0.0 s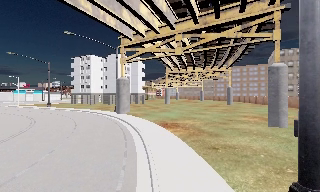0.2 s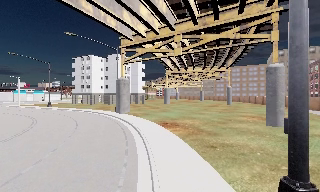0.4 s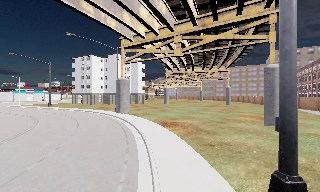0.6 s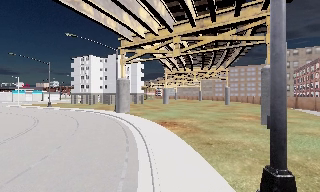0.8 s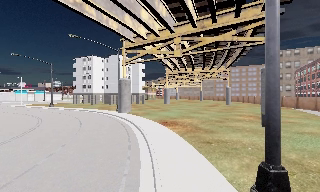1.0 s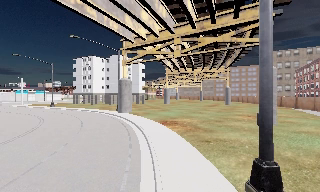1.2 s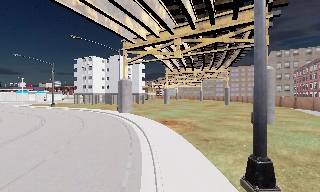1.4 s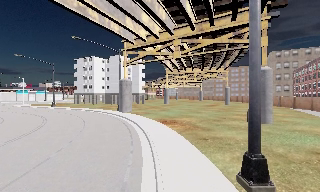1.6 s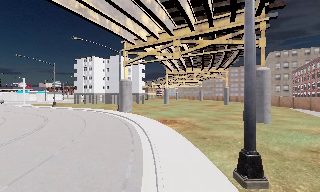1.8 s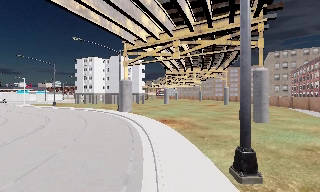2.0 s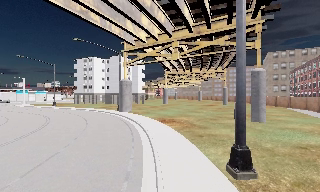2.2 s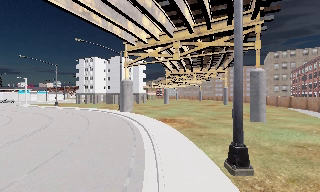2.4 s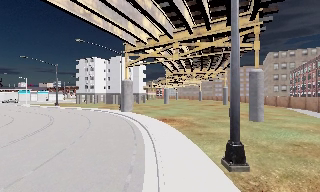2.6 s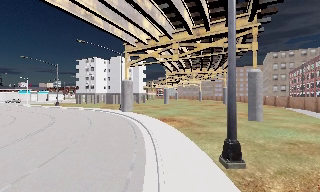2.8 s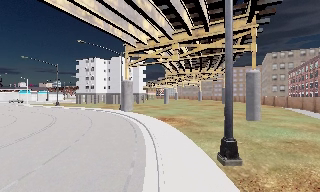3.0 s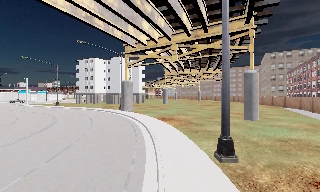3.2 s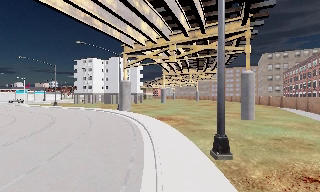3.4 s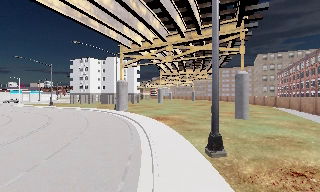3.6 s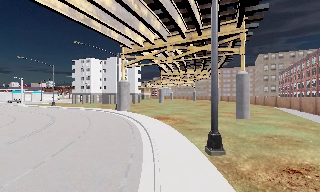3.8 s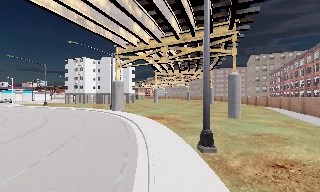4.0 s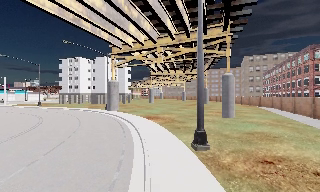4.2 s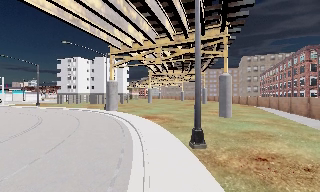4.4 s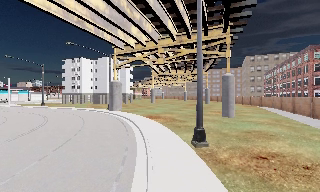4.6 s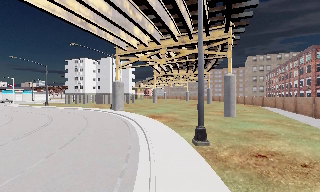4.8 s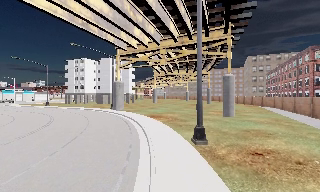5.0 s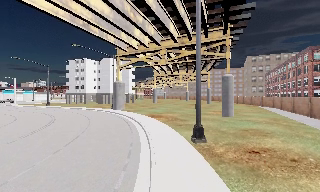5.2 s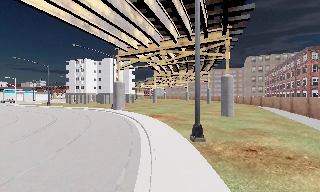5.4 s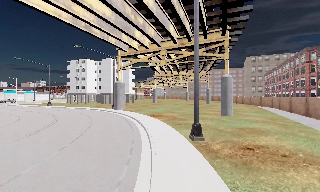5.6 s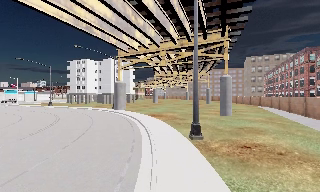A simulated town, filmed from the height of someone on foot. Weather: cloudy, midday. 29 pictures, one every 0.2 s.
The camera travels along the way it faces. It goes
backward.
0.0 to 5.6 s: The camera travels backward, about 7 m, so what stands in front gets smaller.
The film runs backward here.
